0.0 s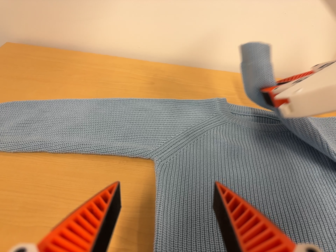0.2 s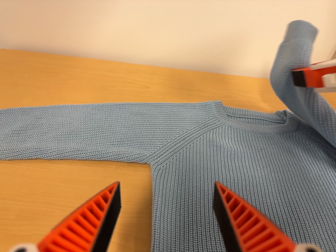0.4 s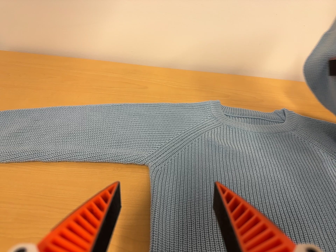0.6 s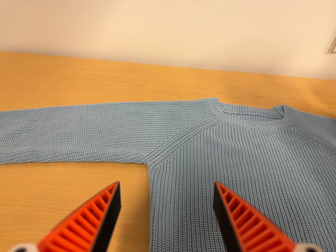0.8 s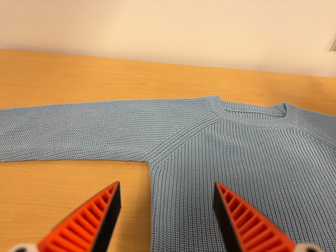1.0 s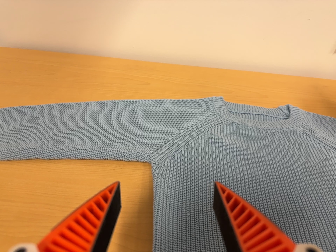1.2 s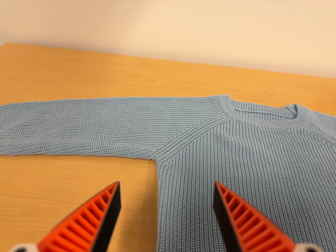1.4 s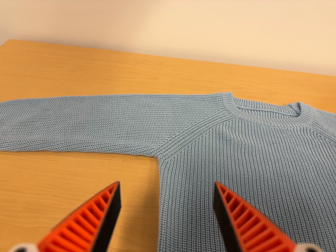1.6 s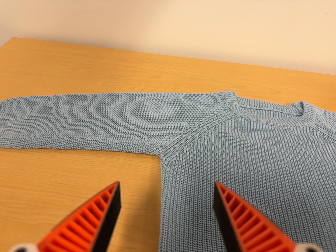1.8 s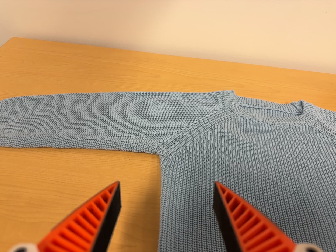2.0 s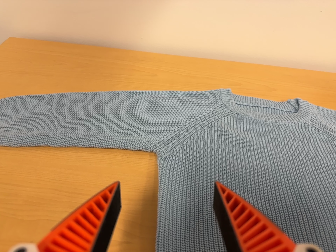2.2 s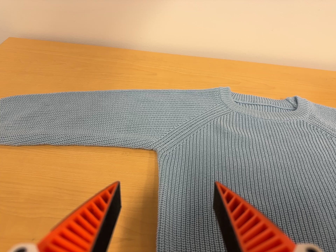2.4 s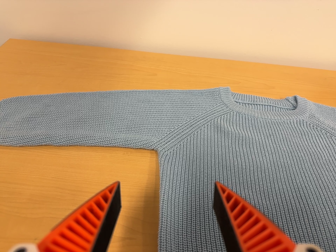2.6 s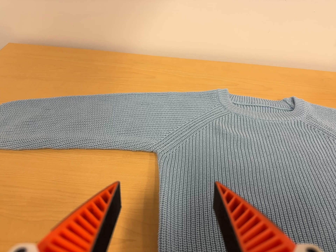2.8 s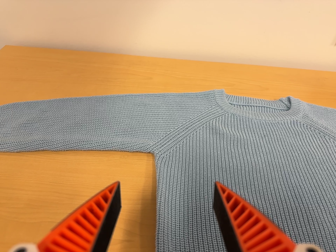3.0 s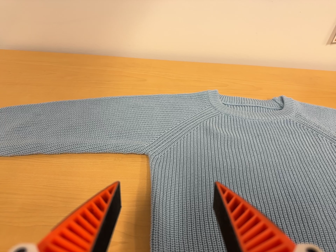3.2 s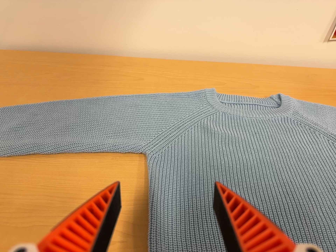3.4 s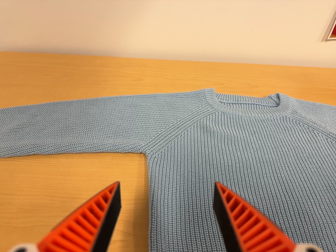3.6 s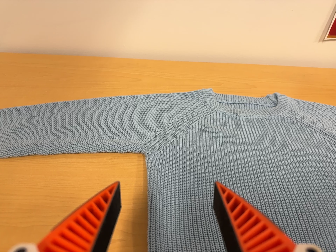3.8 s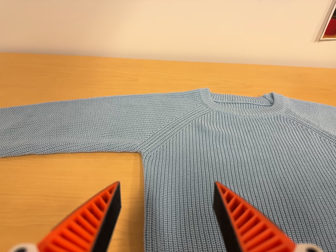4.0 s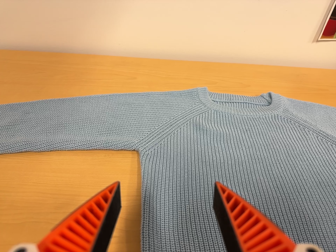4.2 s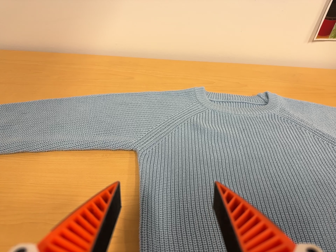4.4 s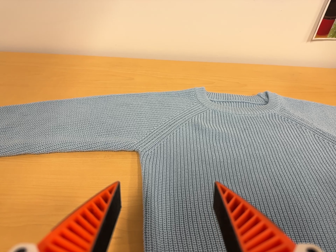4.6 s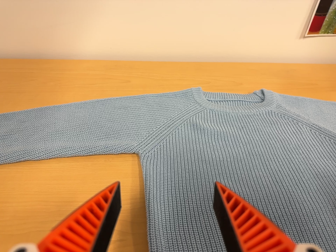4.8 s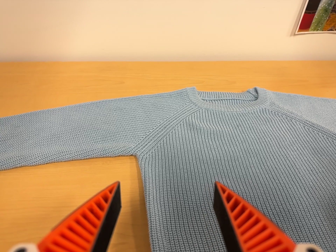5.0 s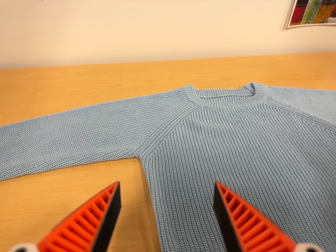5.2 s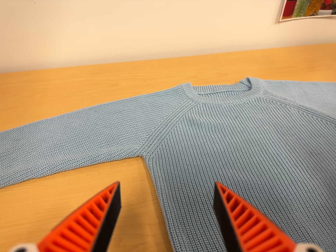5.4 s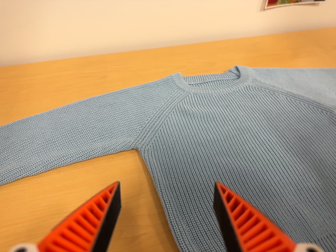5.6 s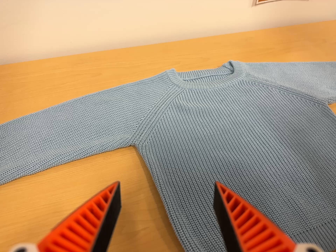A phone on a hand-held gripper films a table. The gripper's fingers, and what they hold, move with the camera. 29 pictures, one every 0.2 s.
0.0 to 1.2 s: The camera shifts only a little, or ends up much as it began.
1.2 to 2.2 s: The camera keeps its place and its aim.
2.2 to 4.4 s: The camera shifts only a little, or ends up much as it began.
4.4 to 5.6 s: The camera pans to its right by about 10 degrees. It travels to its left, about 6 cm. It rolls about its line of sight by about 15 degrees, and the scene rotates counterclockwise.
The film runs backward here.
